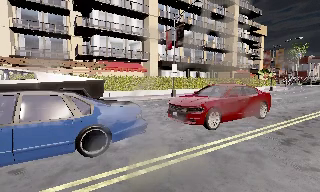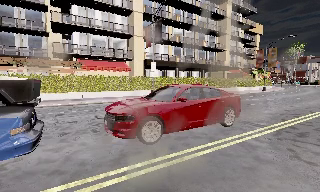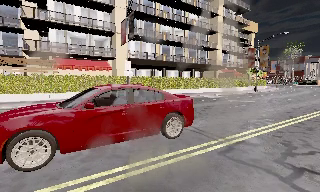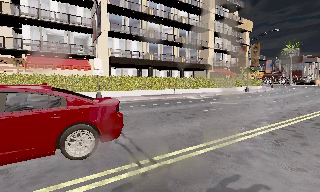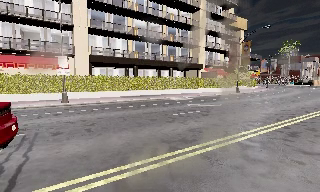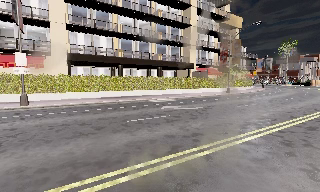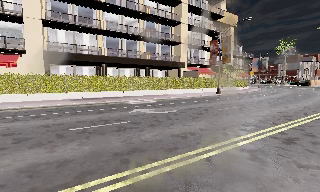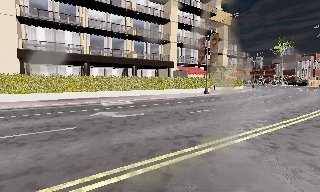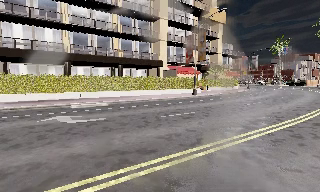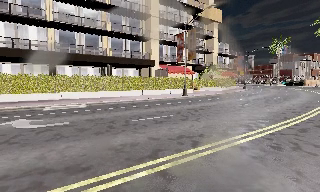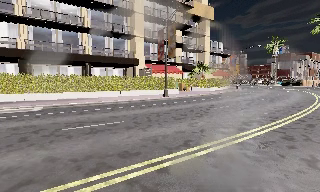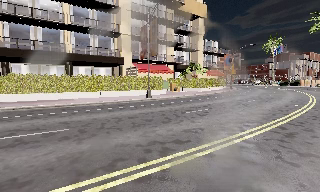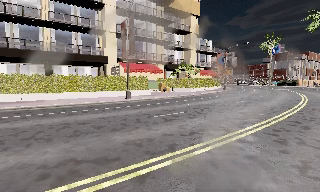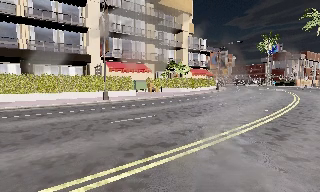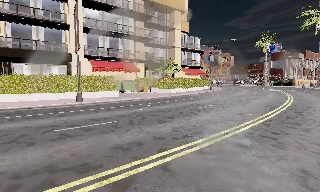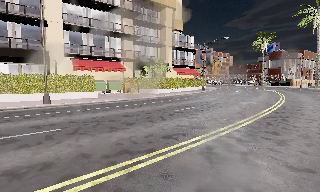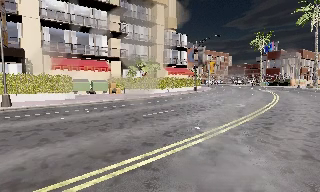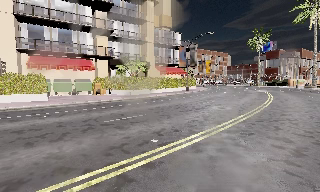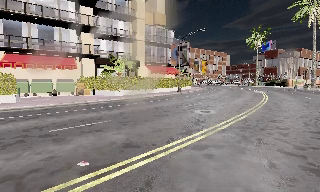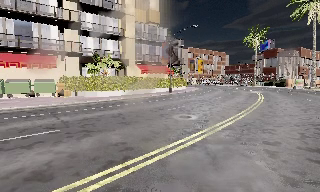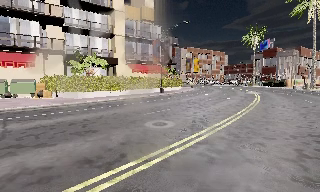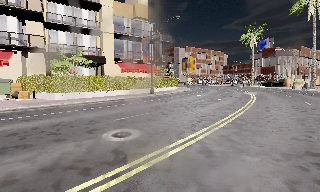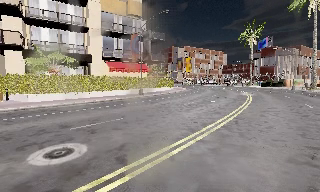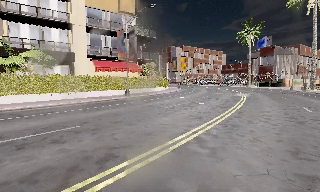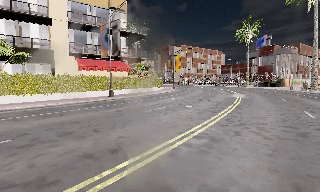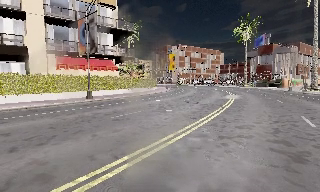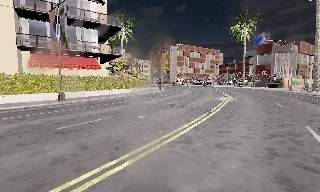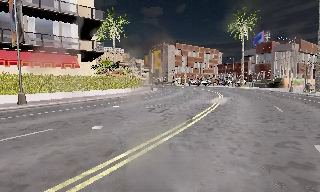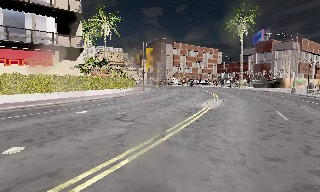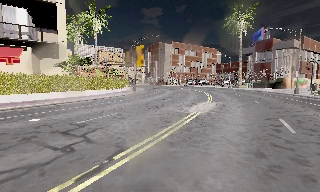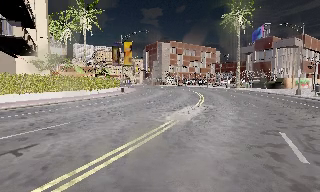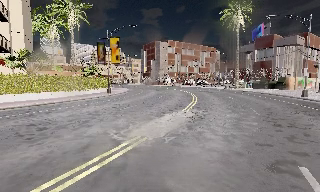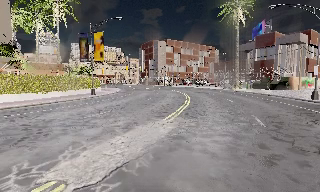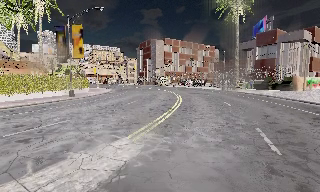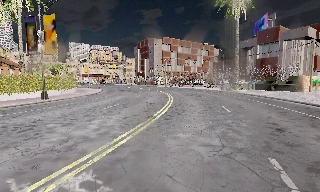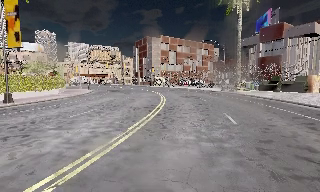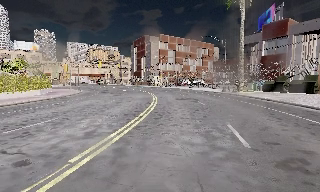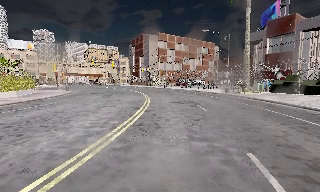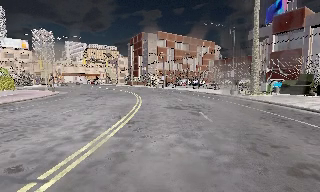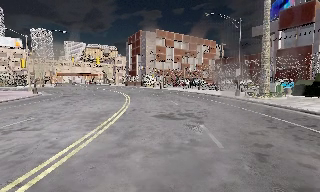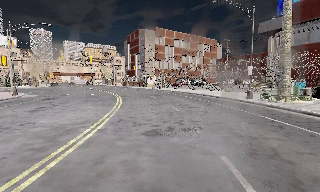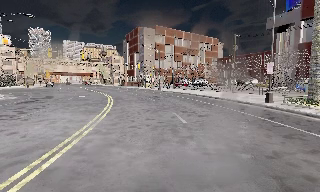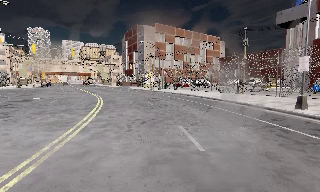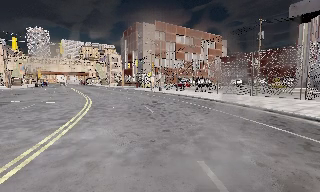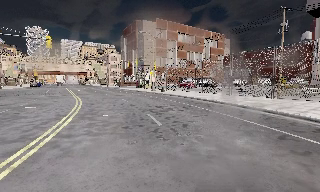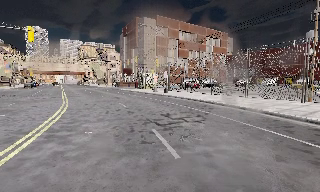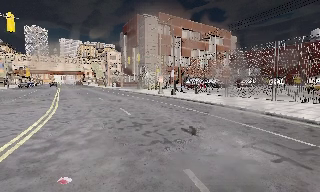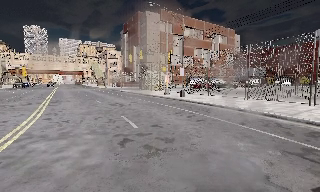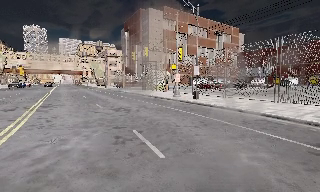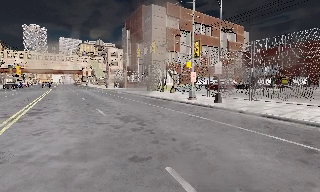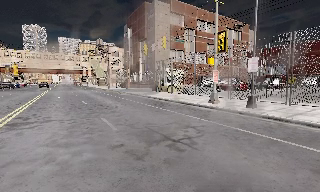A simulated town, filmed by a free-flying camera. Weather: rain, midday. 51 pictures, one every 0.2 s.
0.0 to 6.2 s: The camera travels to its right and forward, about 60 m, so close, fixed things drift to the left.
6.2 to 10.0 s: The camera travels forward, about 45 m, so what stands in front looms larger.
The film runs forward here.
